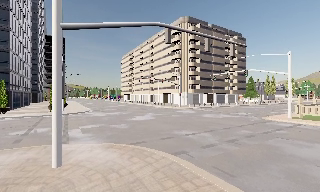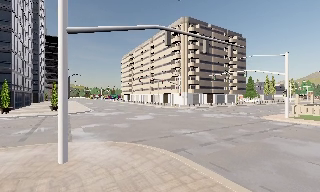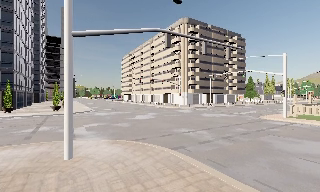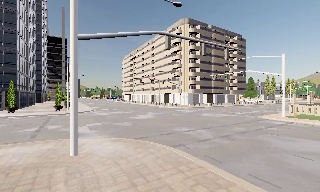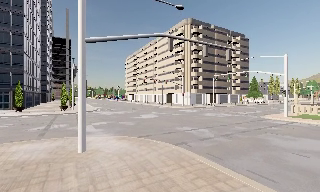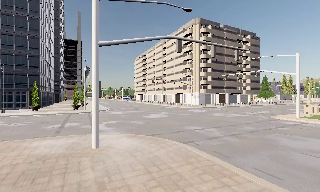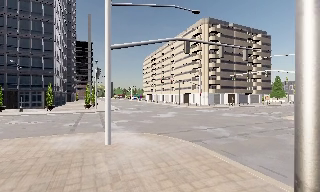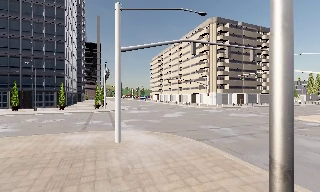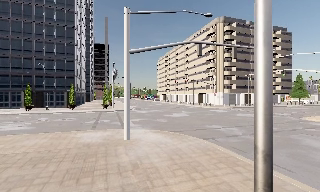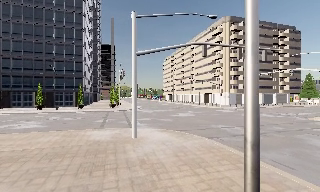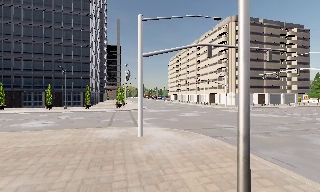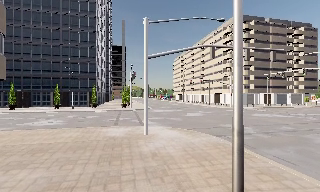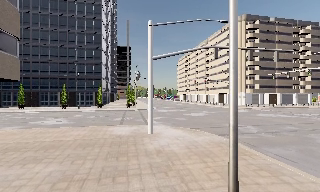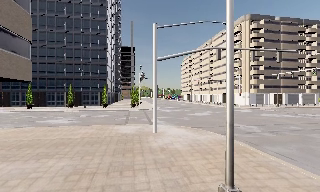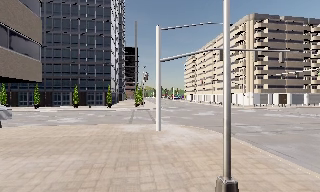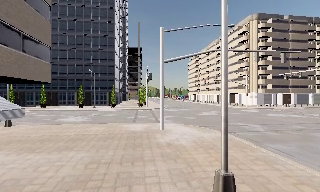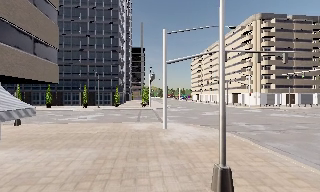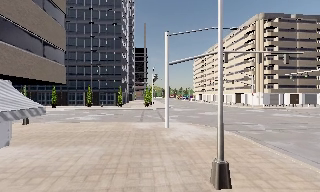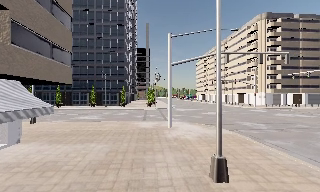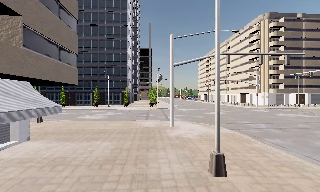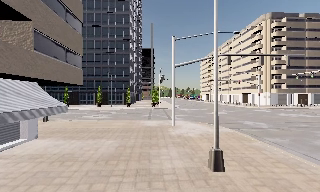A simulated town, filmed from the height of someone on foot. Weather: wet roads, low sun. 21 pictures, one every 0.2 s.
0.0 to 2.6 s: The camera pans to its left, which is counterclockwise from overhead, by about 20 degrees. It travels backward, about 4.5 m, so what stands in front gets smaller.
2.6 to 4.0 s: The camera travels backward, about 2.5 m, so what stands in front gets smaller.
The film runs backward here.
